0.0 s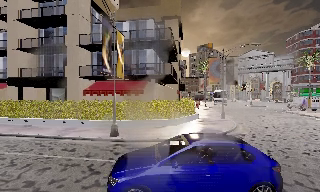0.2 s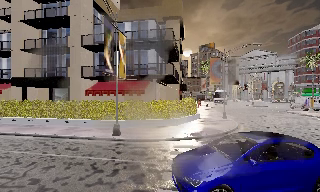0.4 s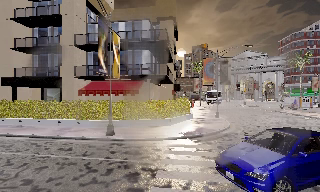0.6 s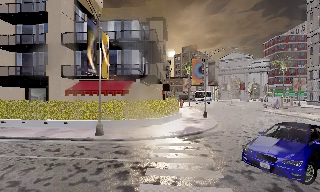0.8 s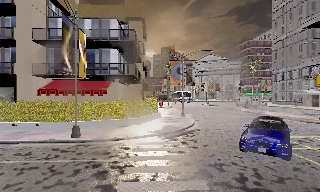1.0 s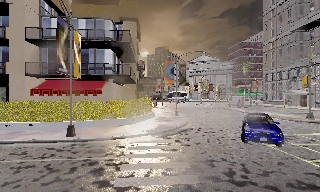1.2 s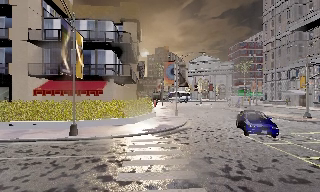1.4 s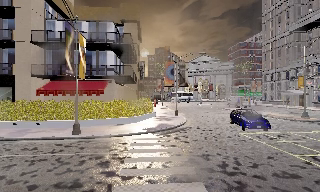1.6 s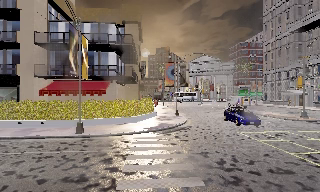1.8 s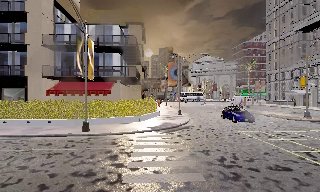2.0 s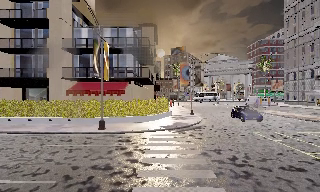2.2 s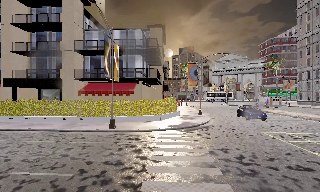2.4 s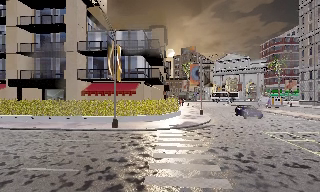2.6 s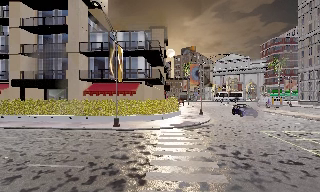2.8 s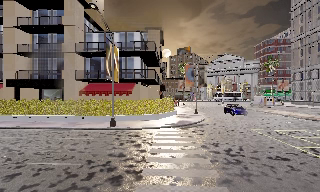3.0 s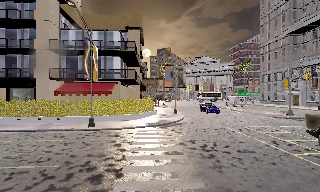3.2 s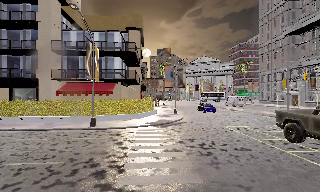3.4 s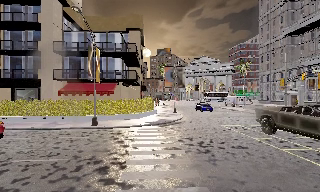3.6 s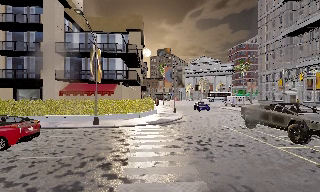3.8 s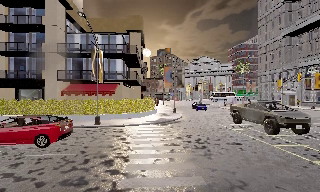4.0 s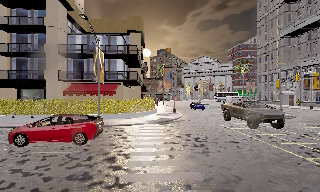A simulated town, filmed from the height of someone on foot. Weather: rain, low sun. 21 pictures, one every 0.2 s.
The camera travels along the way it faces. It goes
backward.
0.0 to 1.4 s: The camera pans to its right, which is clockwise from overhead, by about 15 degrees. It travels backward, about 1.5 m, so what stands in front gets smaller.
1.4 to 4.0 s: The camera travels backward, about 3.5 m, so what stands in front gets smaller.
The film runs backward here.
